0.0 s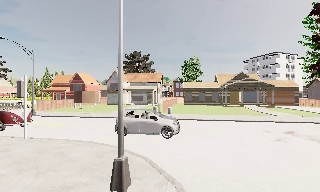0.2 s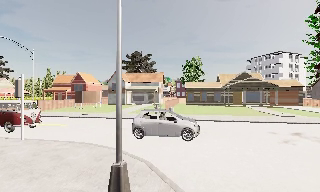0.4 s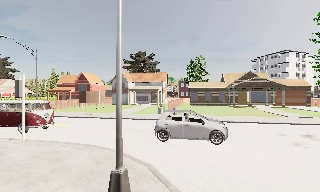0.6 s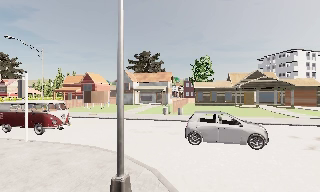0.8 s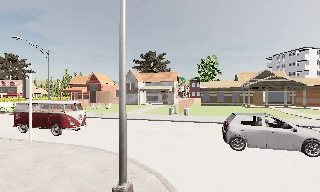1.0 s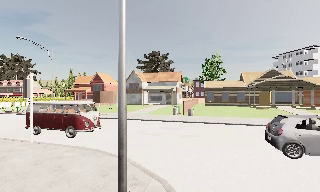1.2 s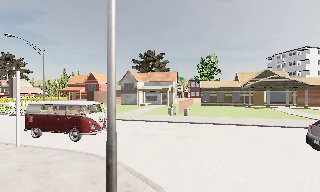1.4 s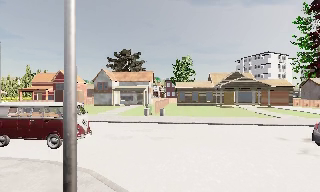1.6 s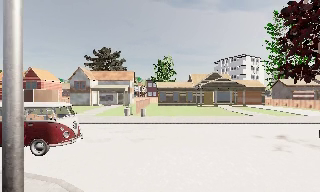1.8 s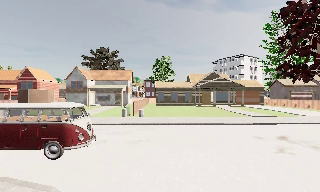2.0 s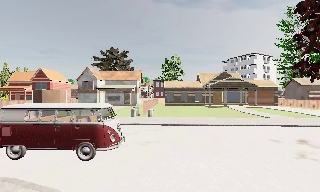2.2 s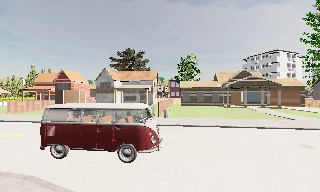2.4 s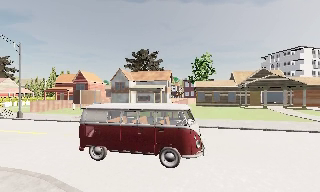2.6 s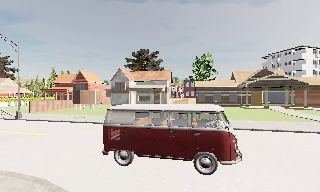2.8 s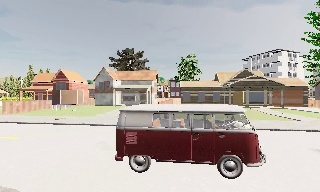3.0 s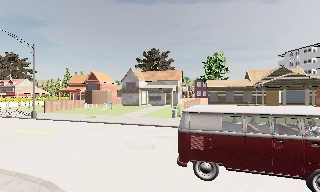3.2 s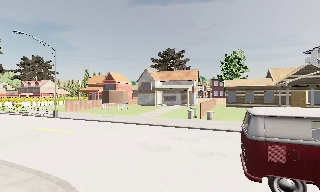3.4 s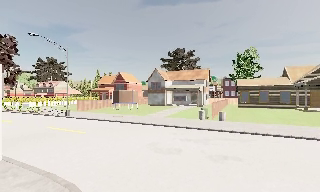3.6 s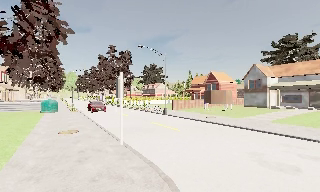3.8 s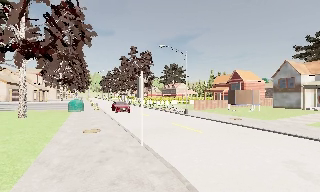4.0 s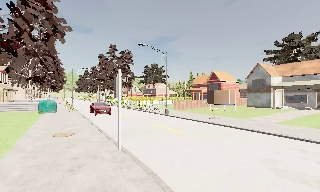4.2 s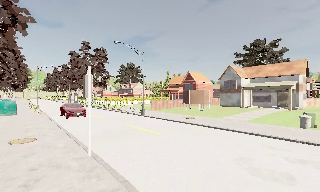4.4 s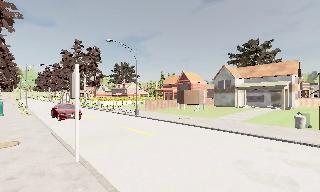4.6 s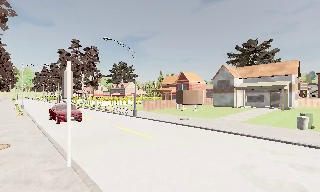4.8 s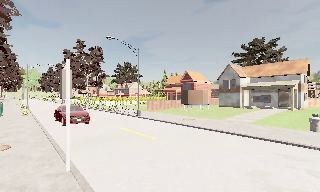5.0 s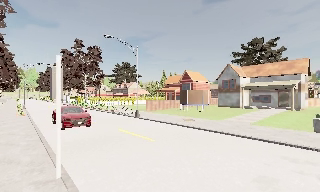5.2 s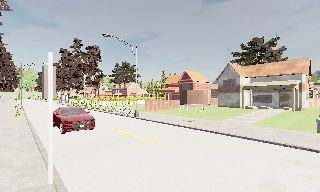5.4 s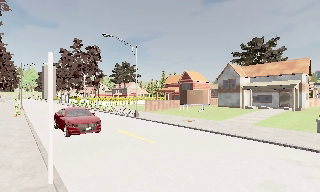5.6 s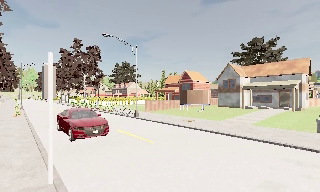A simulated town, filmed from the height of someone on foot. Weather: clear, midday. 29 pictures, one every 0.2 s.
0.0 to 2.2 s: The camera travels forward, about 3 m, so what stands in front looms larger.
2.2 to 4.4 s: The camera swings to its left by about 40 degrees, and the scene slides to the right. It travels forward, about 3 m.
4.4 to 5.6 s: The camera travels forward, about 1.5 m, so what stands in front looms larger. It loses speed.
The film runs forward here.
